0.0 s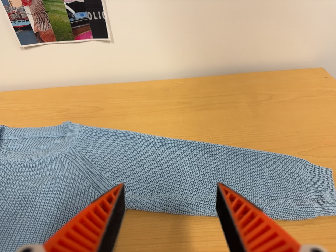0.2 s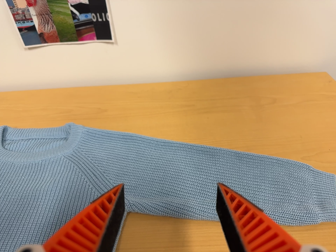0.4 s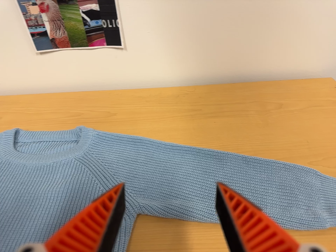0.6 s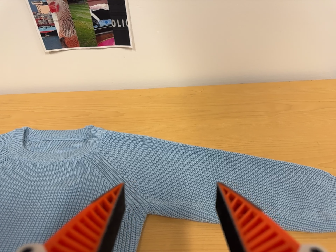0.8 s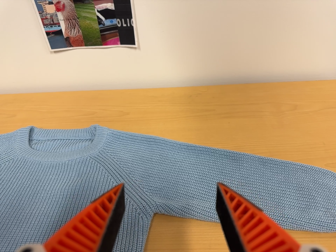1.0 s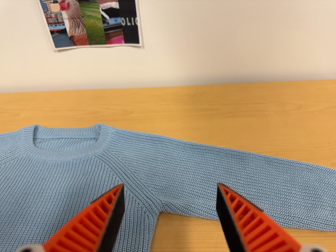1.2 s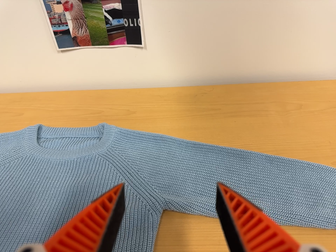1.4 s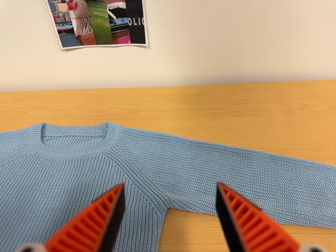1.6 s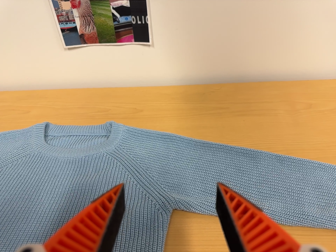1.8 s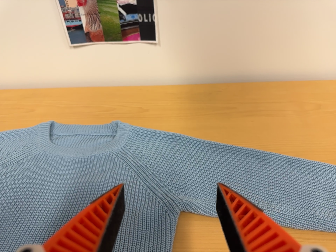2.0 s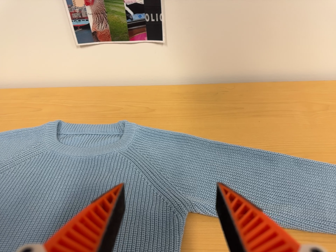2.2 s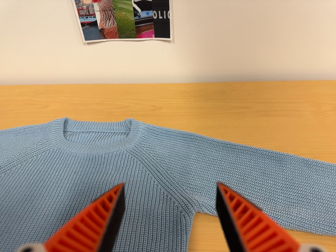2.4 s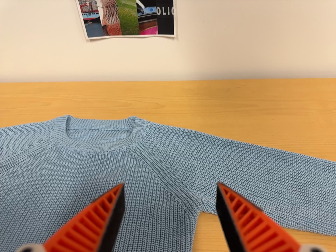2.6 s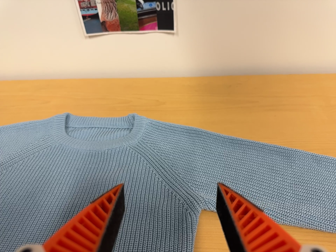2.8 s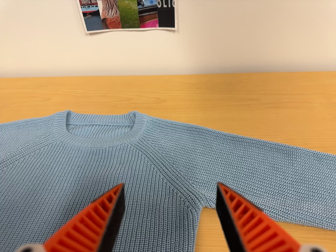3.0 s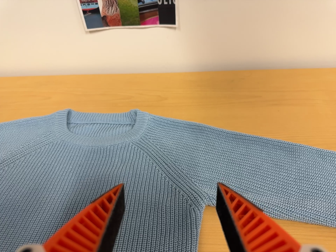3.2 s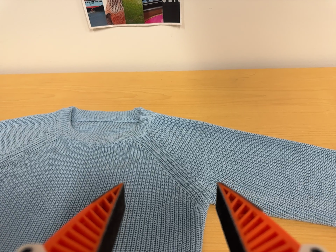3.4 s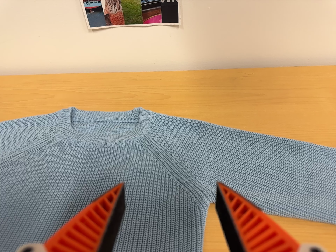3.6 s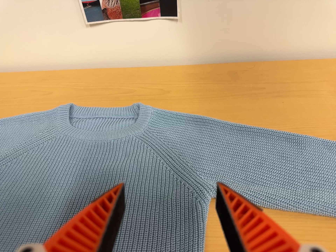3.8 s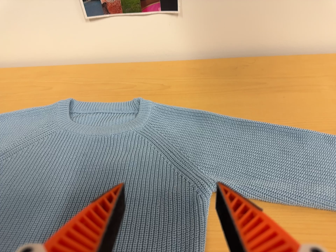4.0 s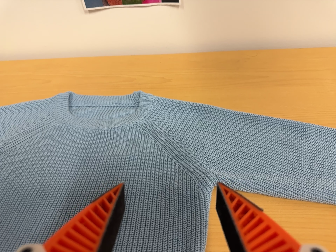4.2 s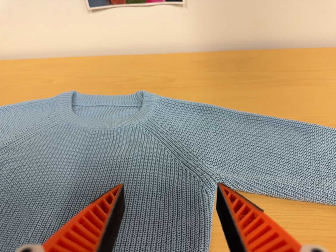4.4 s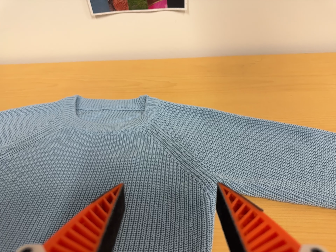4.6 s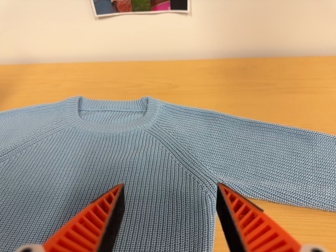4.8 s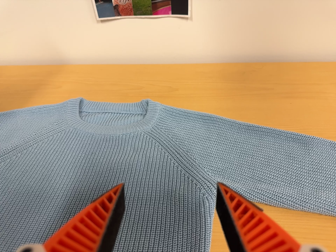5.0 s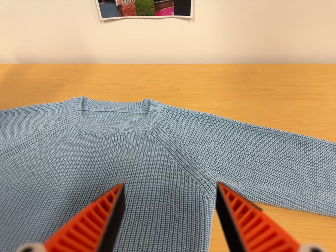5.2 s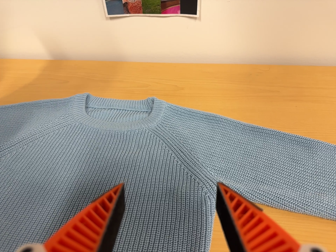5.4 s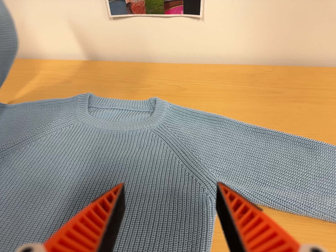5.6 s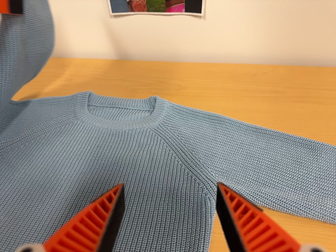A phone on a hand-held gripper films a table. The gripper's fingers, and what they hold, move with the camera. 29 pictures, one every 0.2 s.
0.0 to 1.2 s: The camera travels to its left and backward, about 7 cm, so close, fixed things drift to the right.
1.2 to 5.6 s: The camera shifts only a little, or ends up much as it began.
The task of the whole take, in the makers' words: left arm across.
The film runs forward here.
